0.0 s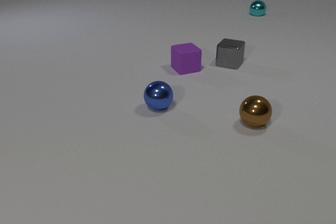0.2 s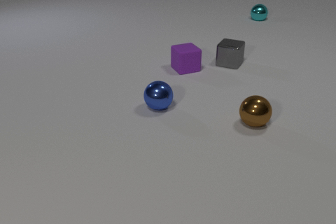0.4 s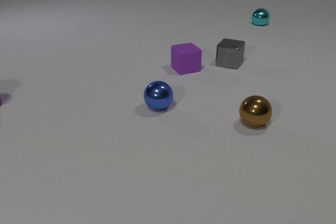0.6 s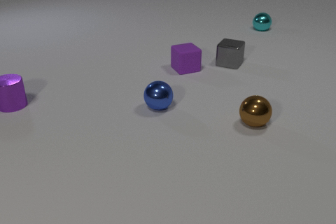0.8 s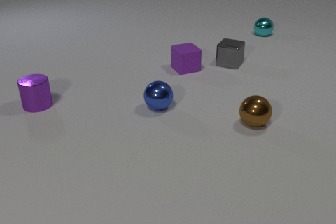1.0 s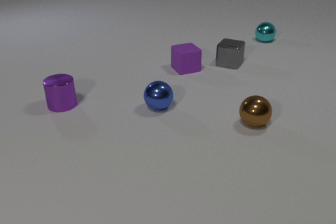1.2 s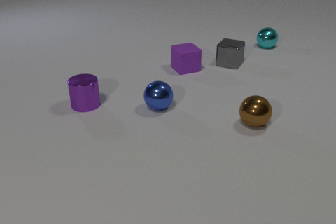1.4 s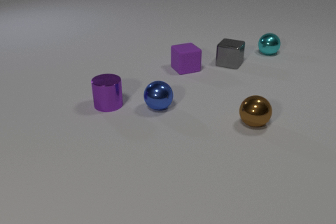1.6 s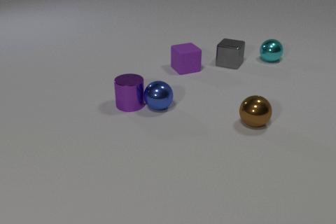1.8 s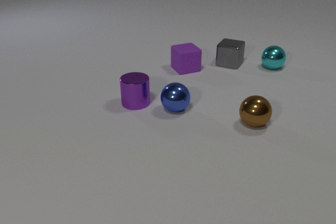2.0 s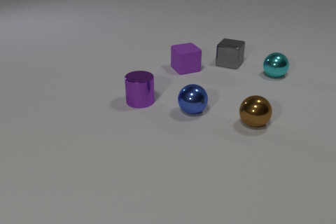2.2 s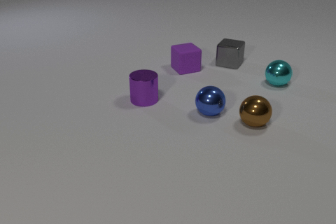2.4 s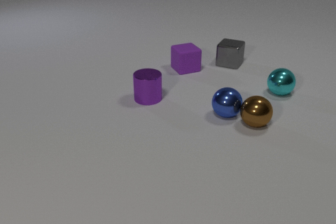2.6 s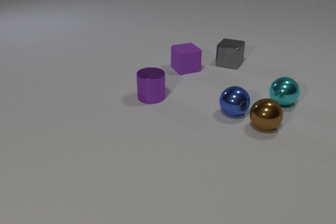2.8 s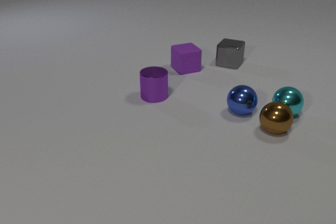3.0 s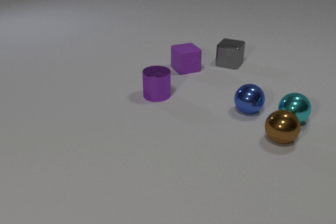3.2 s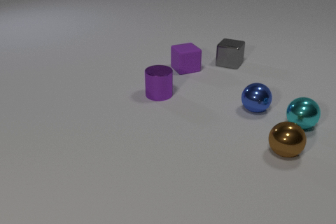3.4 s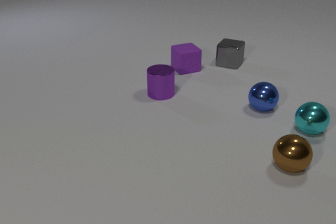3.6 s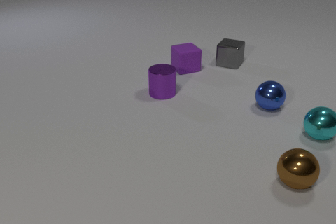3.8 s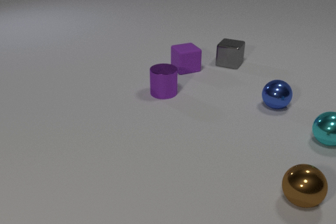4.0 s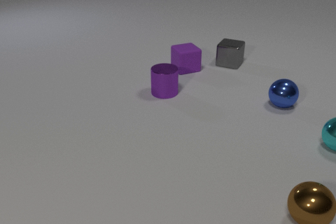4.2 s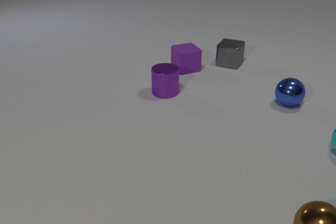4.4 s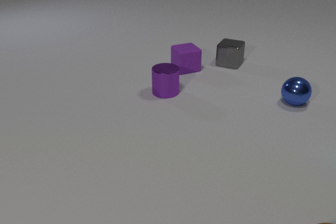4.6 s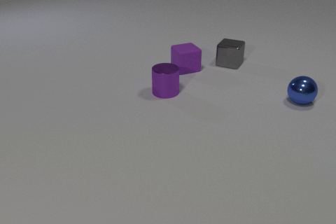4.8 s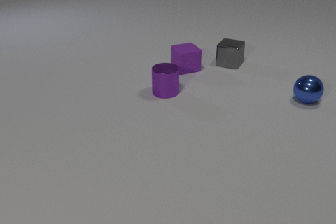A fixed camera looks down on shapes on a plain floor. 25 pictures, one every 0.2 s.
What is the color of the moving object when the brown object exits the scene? blue.
What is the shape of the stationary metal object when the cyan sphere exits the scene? cube.
What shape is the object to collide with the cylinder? sphere.
0.0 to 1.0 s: The purple metal cylinder comes in at the left edge, slides to the right. The cyan metal sphere rolls toward the camera.
1.0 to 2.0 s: The purple metal cylinder slides to the right. The blue metal sphere rolls to the right. The cyan metal sphere rolls toward the camera. The purple metal cylinder and the blue metal sphere collide.
2.0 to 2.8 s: The purple metal cylinder slides to the right and away from the camera. The blue metal sphere rolls to the right. The brown metal sphere rolls to the right. The cyan metal sphere rolls toward the camera. The blue metal sphere and the brown metal sphere collide.
2.8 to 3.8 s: The purple metal cylinder slides to the right and away from the camera. The blue metal sphere rolls to the right and away from the camera. The brown metal sphere rolls toward the camera. The cyan metal sphere rolls to the right and toward the camera. The brown metal sphere and the cyan metal sphere collide.
3.8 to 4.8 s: The blue metal sphere rolls to the right and away from the camera. The brown metal sphere rolls toward the camera, leaves at the bottom edge. The cyan metal sphere rolls to the right and toward the camera, leaves at the right edge.
